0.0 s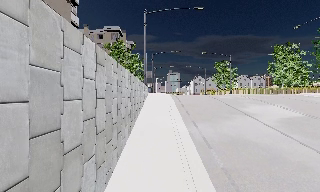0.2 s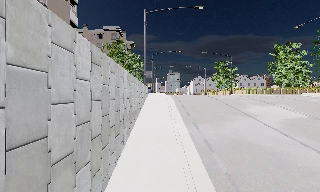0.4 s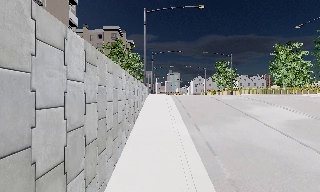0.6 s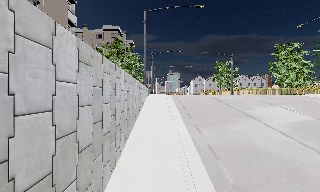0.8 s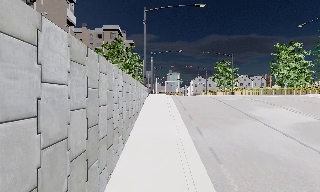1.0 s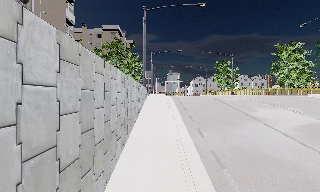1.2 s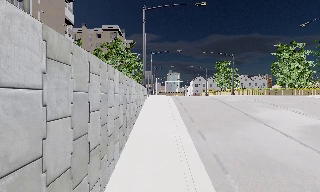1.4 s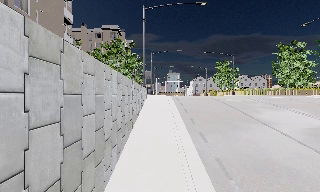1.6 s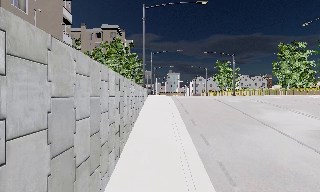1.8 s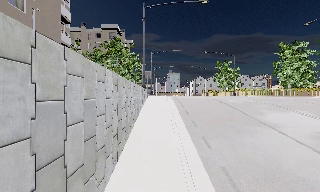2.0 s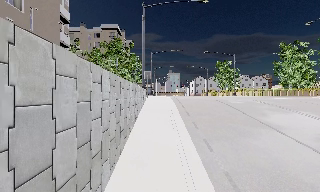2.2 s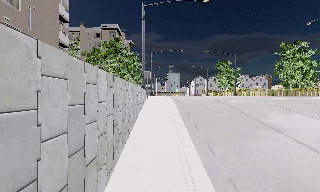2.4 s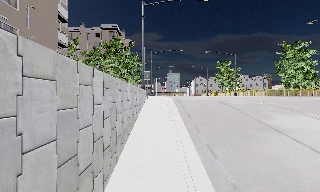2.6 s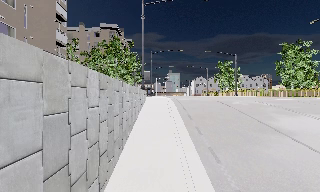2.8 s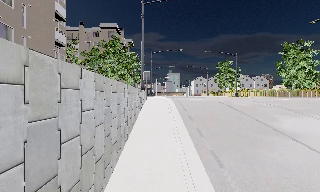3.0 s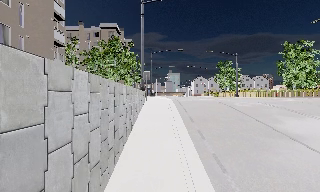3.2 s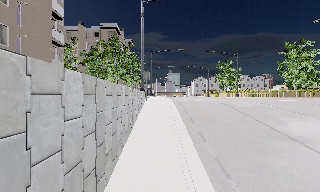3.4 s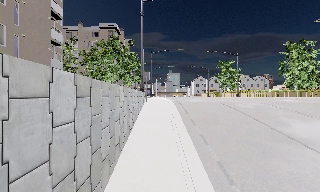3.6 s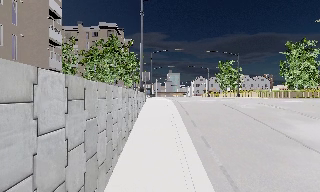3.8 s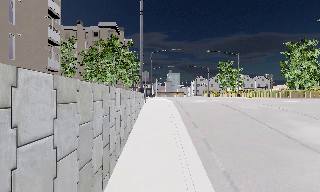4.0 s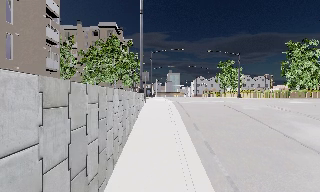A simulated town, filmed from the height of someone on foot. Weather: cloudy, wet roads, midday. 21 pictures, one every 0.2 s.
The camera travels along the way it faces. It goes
forward.
0.0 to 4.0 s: The camera travels forward, about 4.5 m, so what stands in front looms larger.
The film runs forward here.
